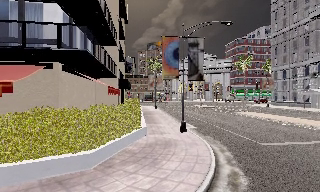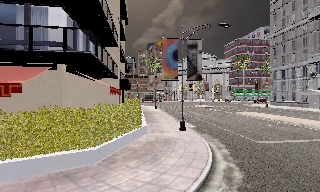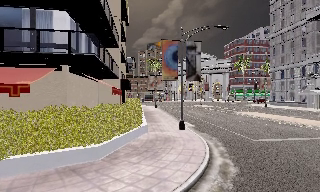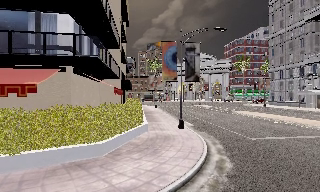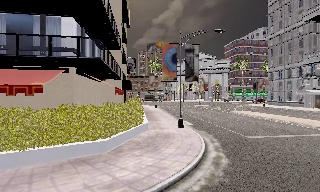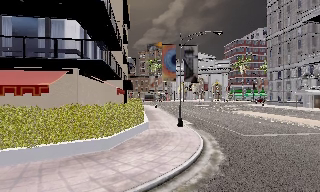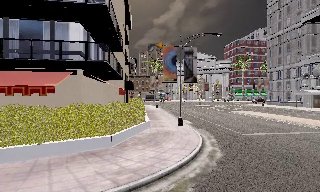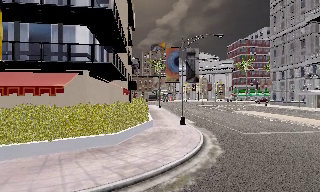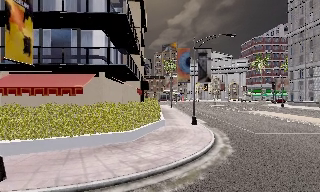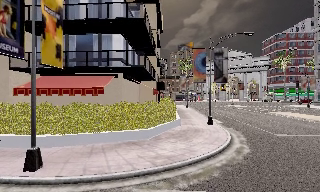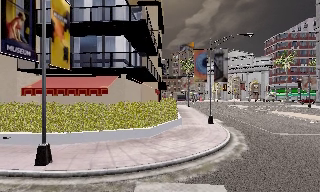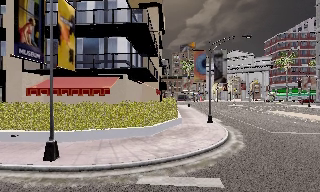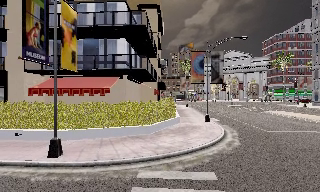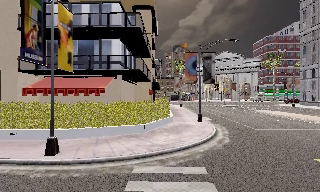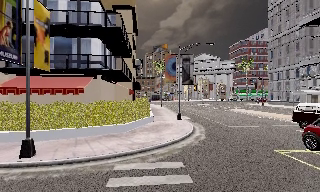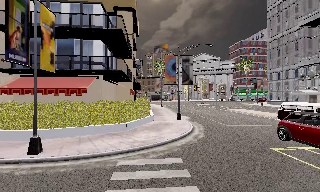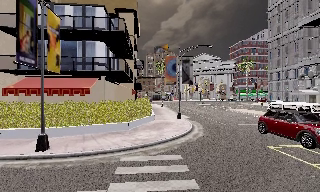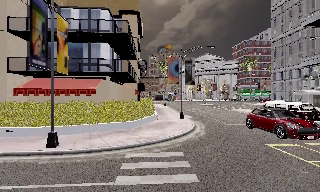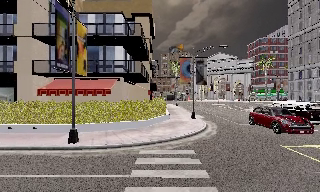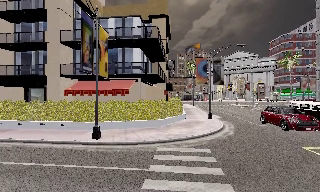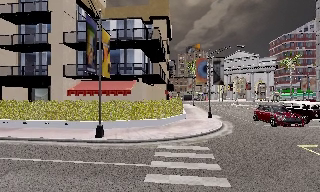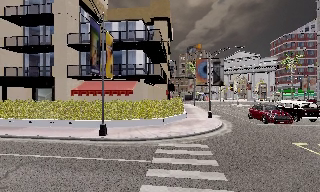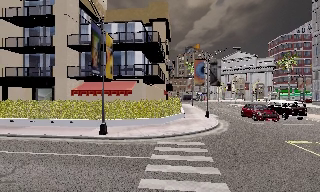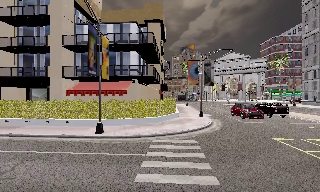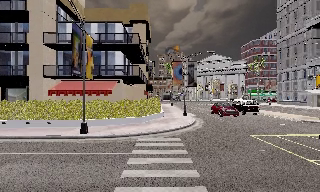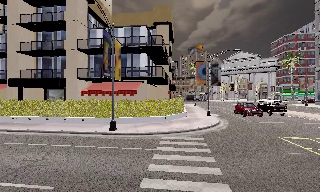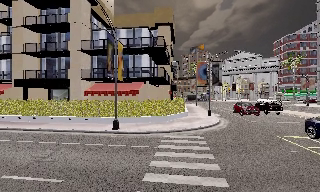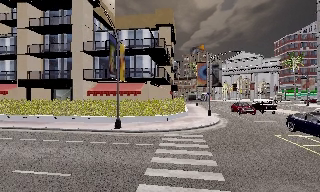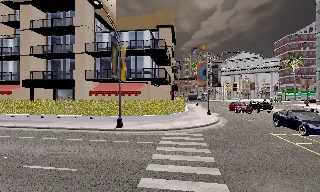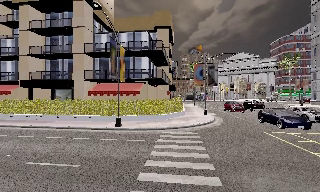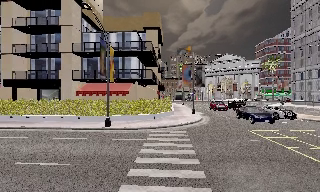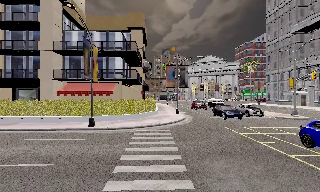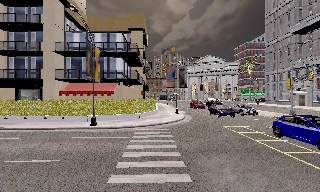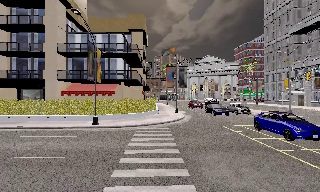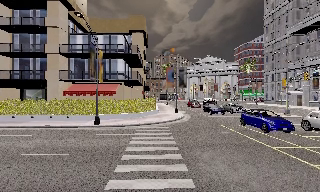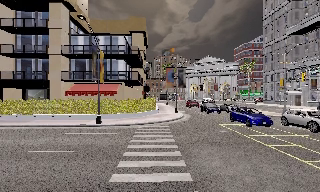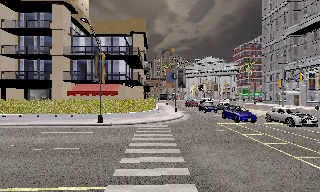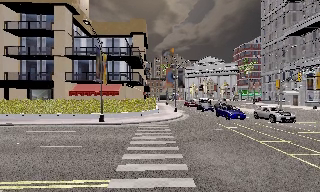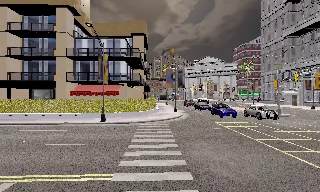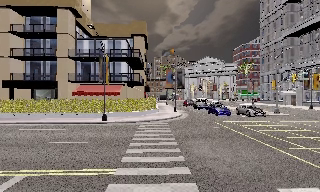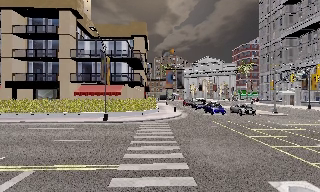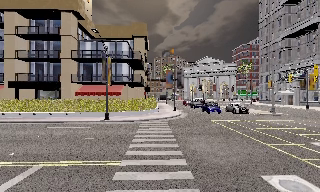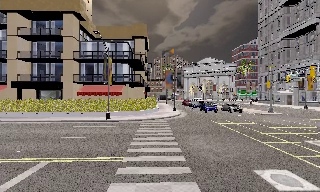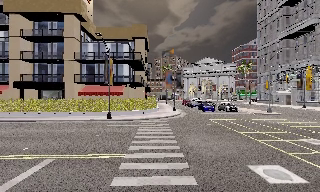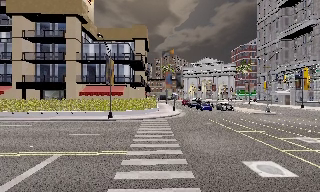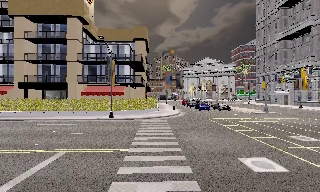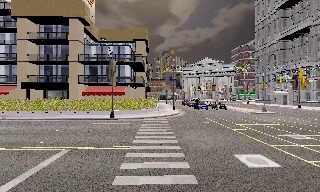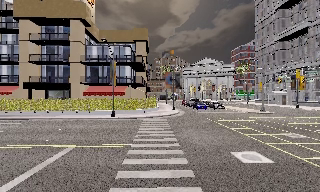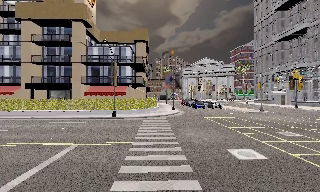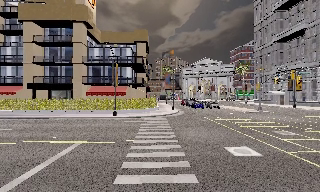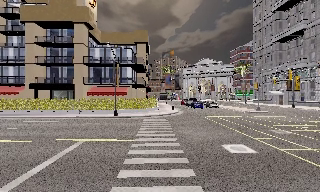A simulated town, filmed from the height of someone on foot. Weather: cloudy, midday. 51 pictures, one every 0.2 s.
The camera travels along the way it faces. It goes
backward.
0.0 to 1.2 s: The camera travels backward, about 2 m, so what stands in front gets smaller.
1.2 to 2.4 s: The camera swings to its left by about 10 degrees, and the scene slides to the right. It travels backward, about 2 m, so what stands in front gets smaller.
2.4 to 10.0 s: The camera travels backward, about 13 m, so what stands in front gets smaller.
The film runs backward here.
